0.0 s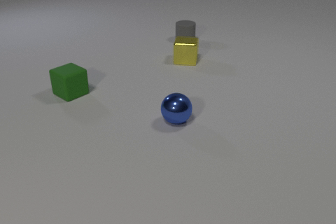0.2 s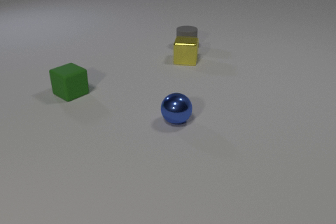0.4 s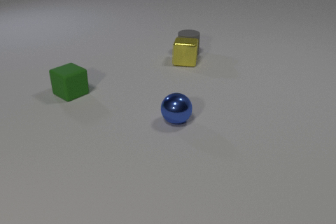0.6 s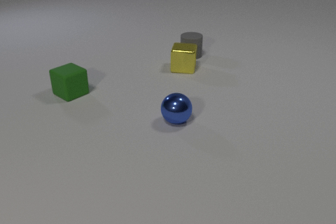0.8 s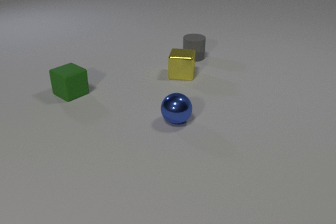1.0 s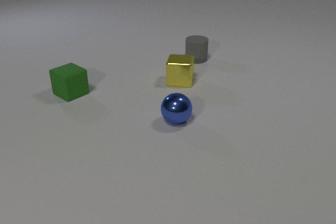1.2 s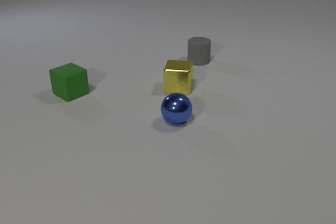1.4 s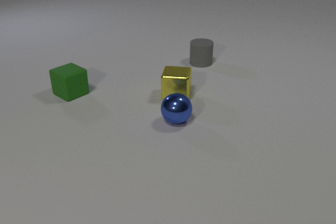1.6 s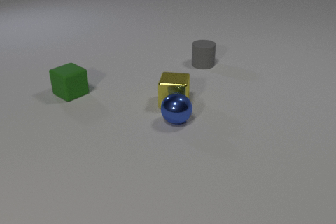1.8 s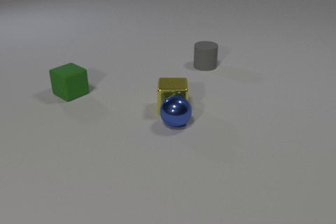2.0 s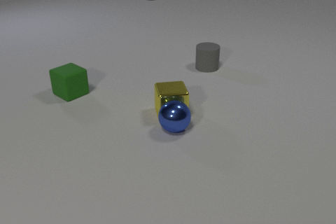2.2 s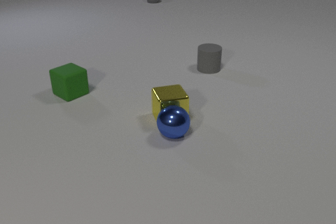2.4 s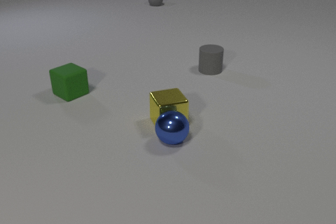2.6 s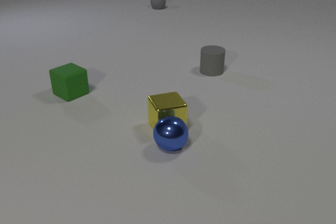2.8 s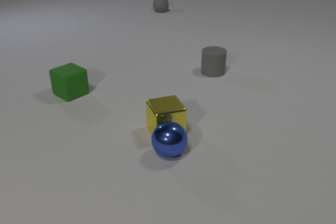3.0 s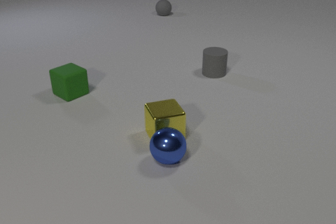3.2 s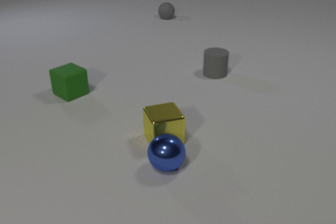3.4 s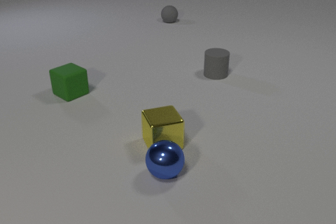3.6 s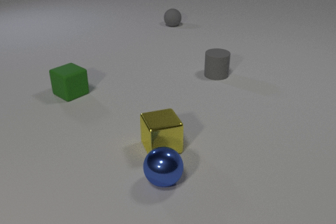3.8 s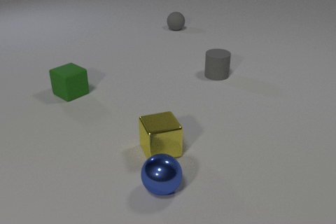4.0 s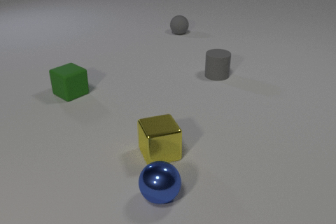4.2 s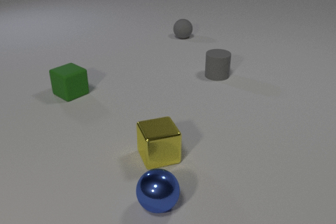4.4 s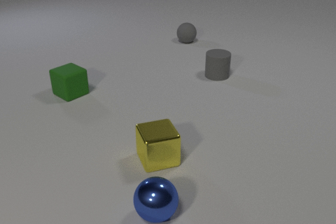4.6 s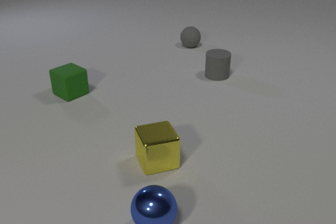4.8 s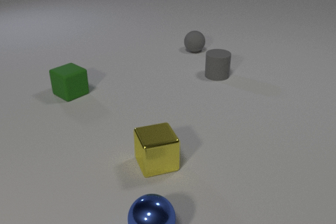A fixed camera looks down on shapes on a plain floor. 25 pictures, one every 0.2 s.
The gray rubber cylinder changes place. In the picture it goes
toward the camera.
The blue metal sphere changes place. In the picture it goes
toward the camera.
0.0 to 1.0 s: The gray rubber cylinder slides toward the camera. The yellow metal cube slides toward the camera. The gray rubber cylinder and the yellow metal cube collide.
1.0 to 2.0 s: The gray rubber cylinder slides toward the camera and to the right. The yellow metal cube slides toward the camera. The gray rubber sphere comes in at the top edge, rolls toward the camera. The blue metal sphere rolls toward the camera. The yellow metal cube and the blue metal sphere collide.
2.0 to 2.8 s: The gray rubber cylinder slides toward the camera and to the right. The yellow metal cube slides toward the camera. The gray rubber sphere rolls toward the camera. The blue metal sphere rolls toward the camera.
2.8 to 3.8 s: The gray rubber cylinder slides toward the camera. The yellow metal cube slides toward the camera. The gray rubber sphere rolls toward the camera. The blue metal sphere rolls toward the camera.
3.8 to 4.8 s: The yellow metal cube slides toward the camera. The gray rubber sphere rolls toward the camera. The blue metal sphere rolls toward the camera.
How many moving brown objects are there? 0.
What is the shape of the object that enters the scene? sphere.
Are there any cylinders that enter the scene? no.
